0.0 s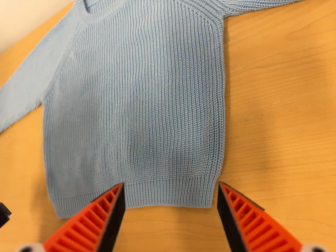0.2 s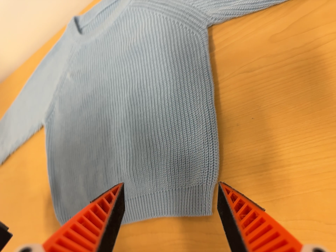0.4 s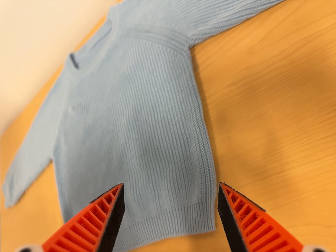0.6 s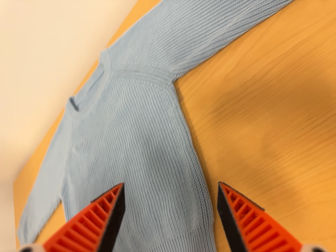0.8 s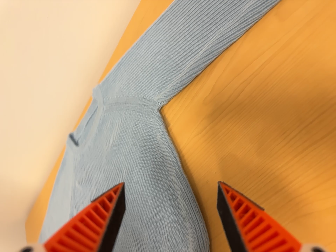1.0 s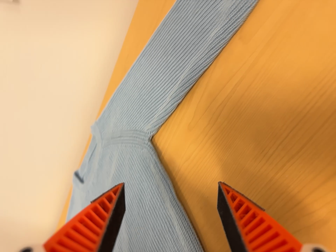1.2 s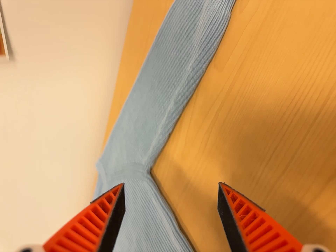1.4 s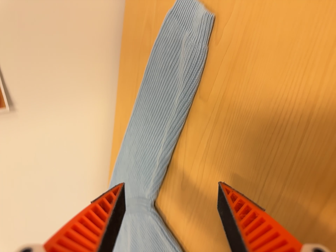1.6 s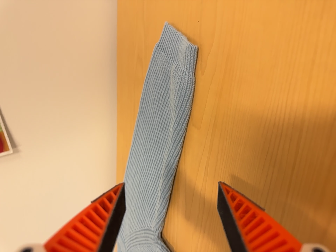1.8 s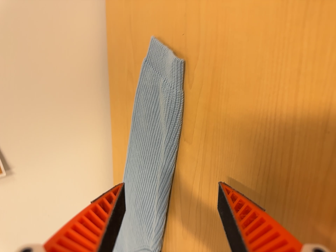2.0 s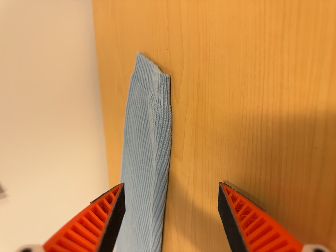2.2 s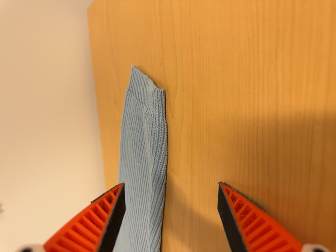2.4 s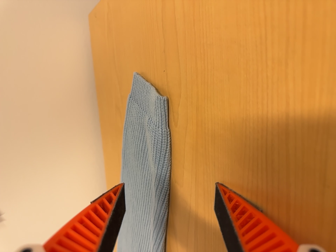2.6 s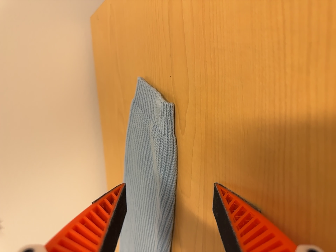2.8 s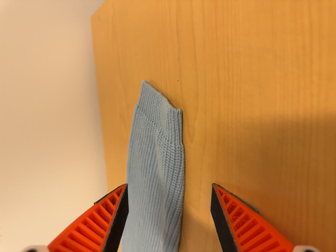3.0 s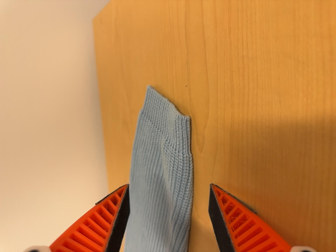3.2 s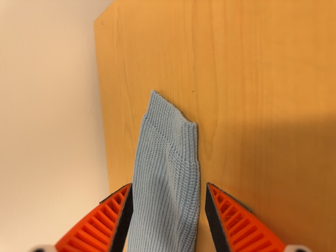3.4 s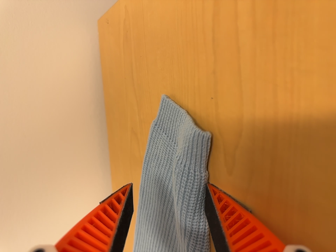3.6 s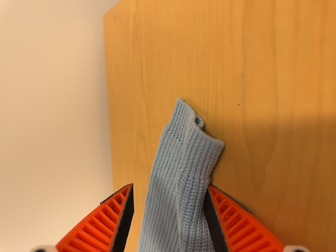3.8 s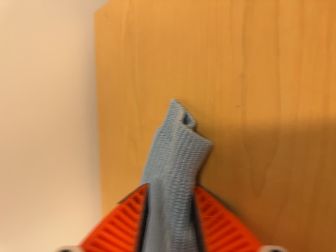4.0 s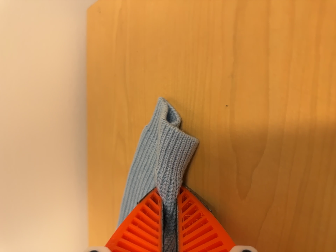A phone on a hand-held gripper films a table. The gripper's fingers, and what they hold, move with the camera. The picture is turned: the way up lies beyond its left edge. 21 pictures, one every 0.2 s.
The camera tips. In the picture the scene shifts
downward.
The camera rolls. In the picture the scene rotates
counterclockwise.
0.0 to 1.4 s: The camera pans to its left by about 20 degrees. It travels to its right, about 20 cm. Its aim tips toward the top of its view by about 30 degrees, and the scene shifts downward. It rolls about its line of sight by about 50 degrees, and the scene rotates counterclockwise.
1.4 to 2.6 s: The camera travels toward the top of its view, to its right and forward, about 8 cm, so close, fixed things drift downward. Its aim tips toward the top of its view by about 10 degrees, and the scene shifts downward. It rolls about its line of sight by about 10 degrees, and the scene rotates counterclockwise.
2.6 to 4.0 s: The camera travels forward and to its left, about 10 cm, so what stands in front looms larger.
The film runs forward here.
